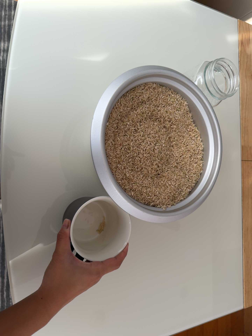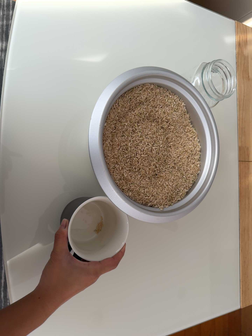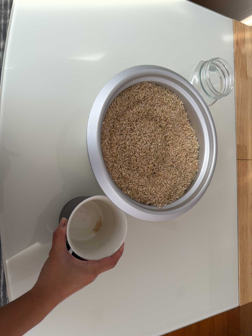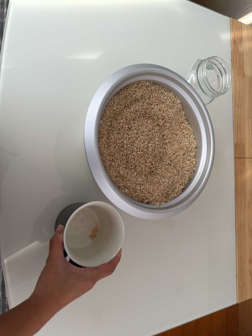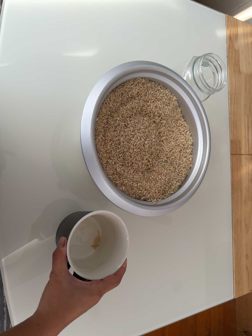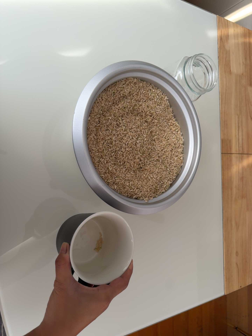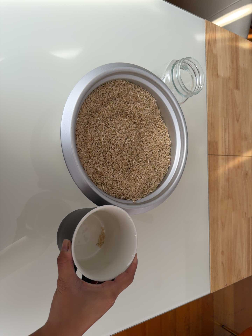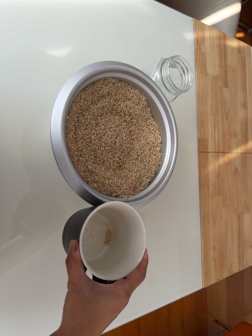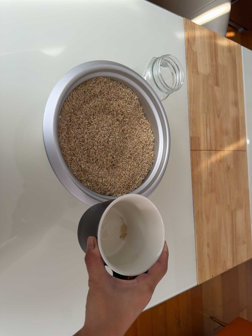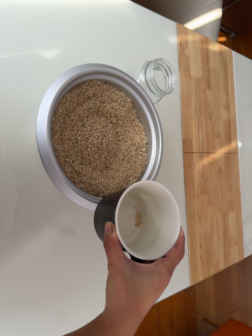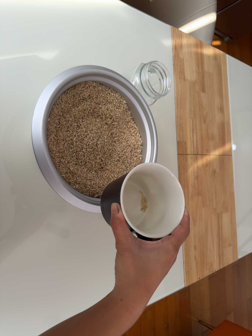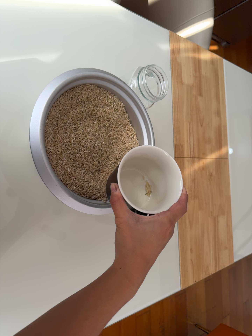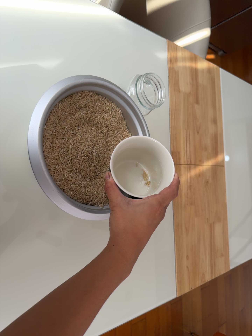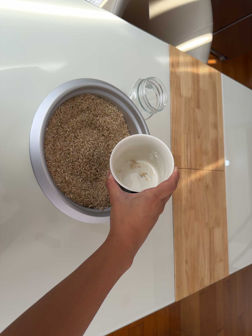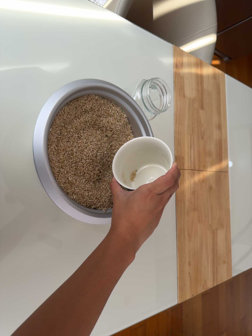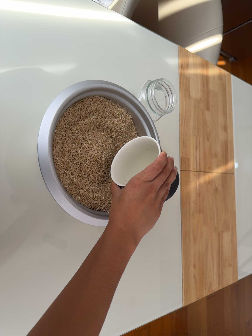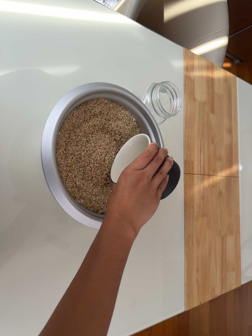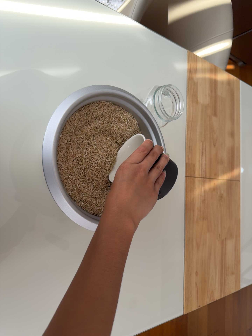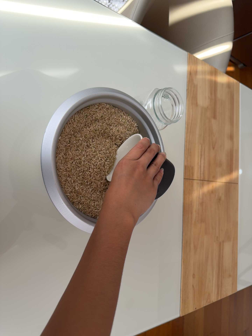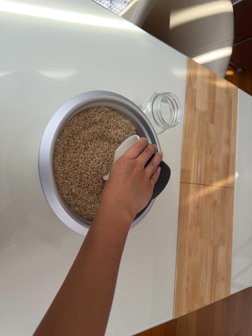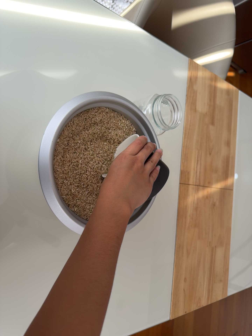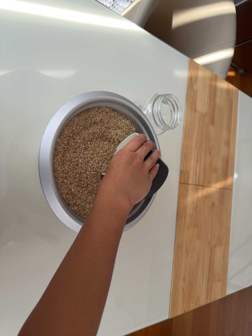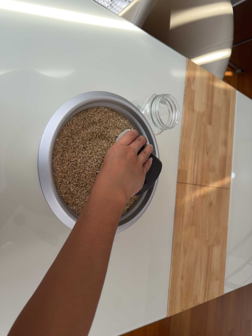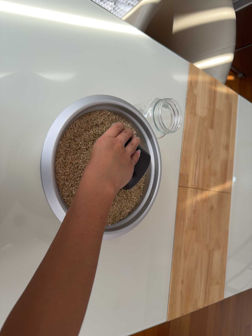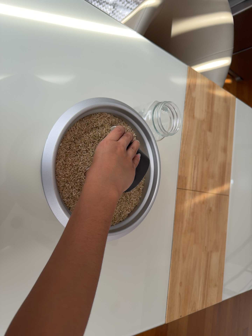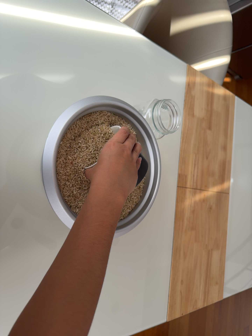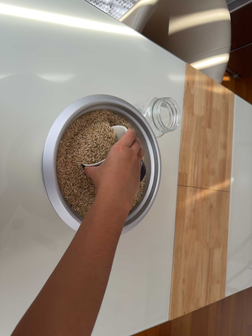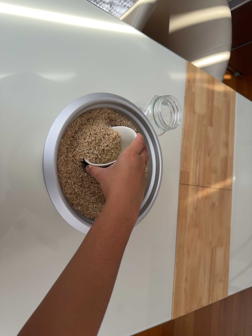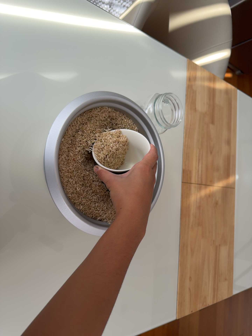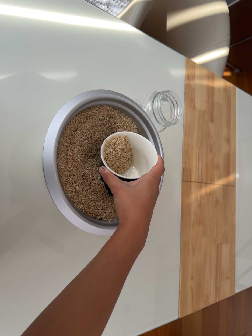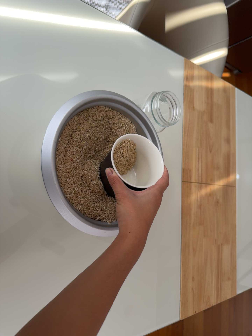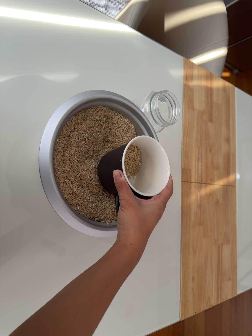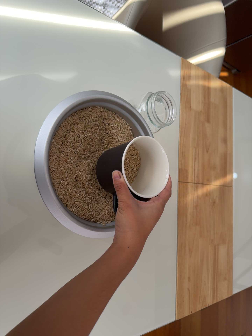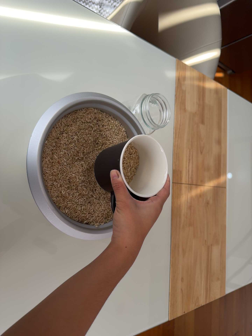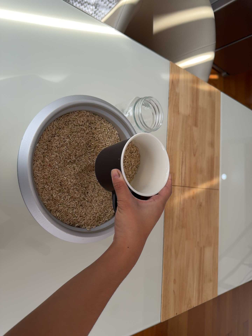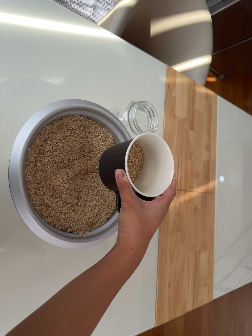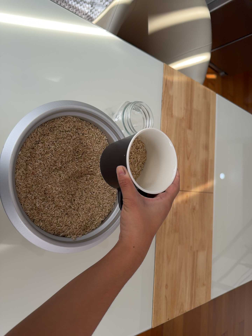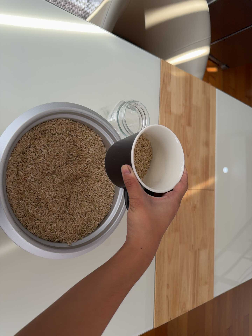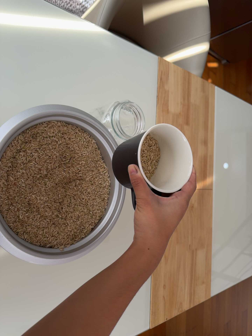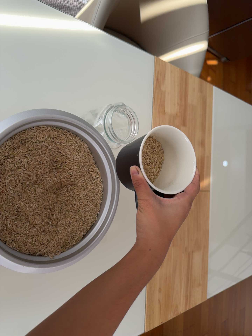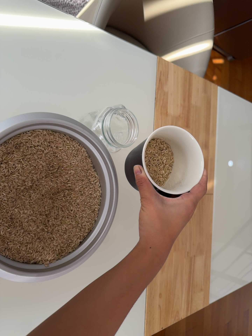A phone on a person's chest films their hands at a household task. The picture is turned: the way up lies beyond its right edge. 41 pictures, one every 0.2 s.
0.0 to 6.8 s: The scene slides to the left, as the camera pans about 15 degrees to its right.
6.8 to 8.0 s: The camera travels toward the top of its view, to its right and forward, about 12 cm.
The film runs forward here.
